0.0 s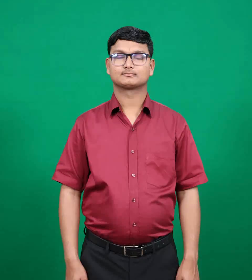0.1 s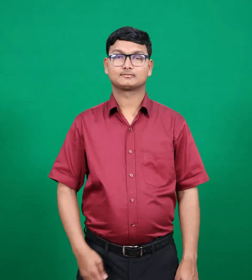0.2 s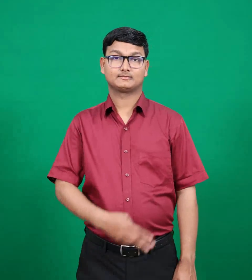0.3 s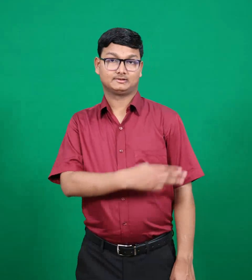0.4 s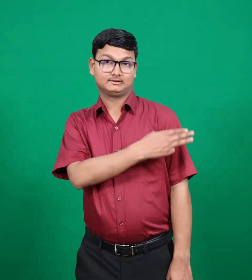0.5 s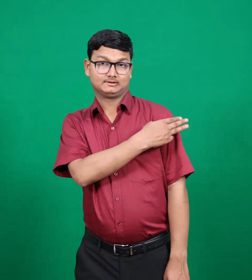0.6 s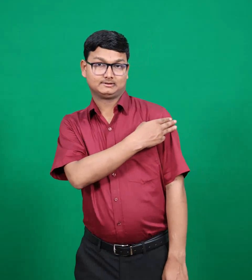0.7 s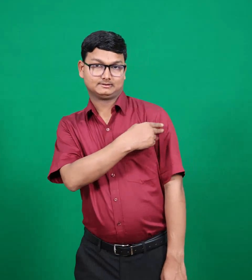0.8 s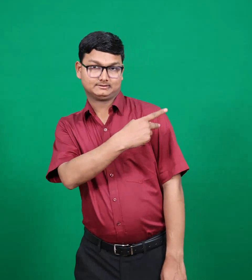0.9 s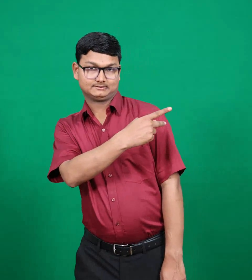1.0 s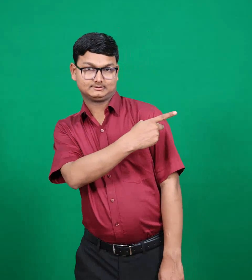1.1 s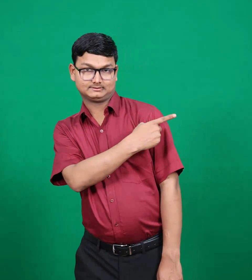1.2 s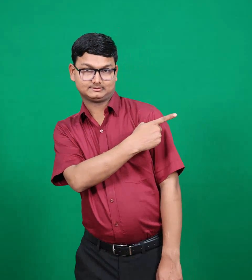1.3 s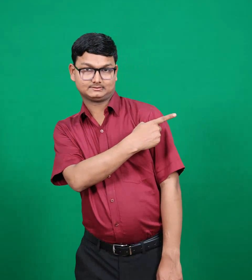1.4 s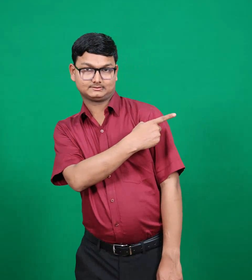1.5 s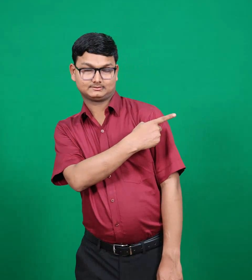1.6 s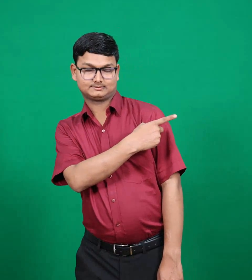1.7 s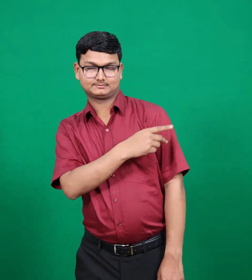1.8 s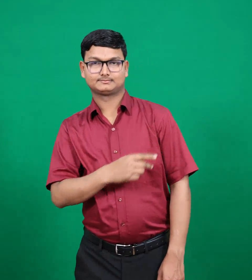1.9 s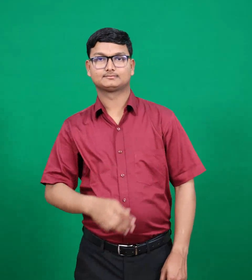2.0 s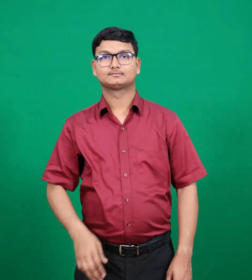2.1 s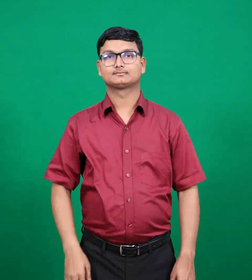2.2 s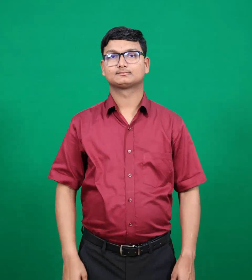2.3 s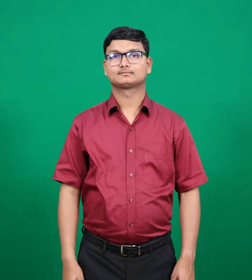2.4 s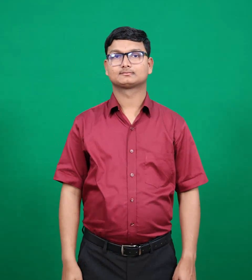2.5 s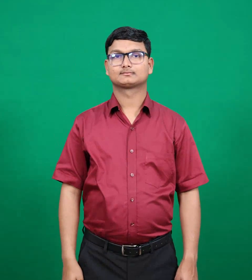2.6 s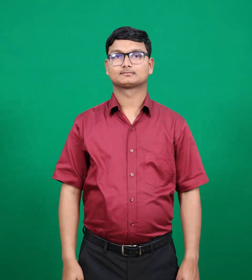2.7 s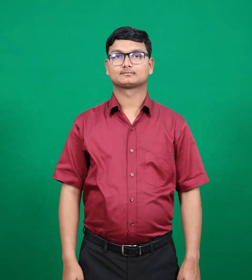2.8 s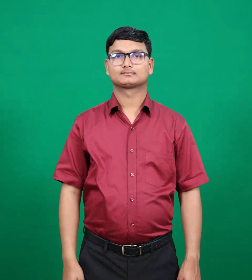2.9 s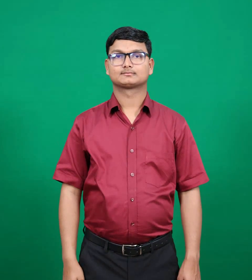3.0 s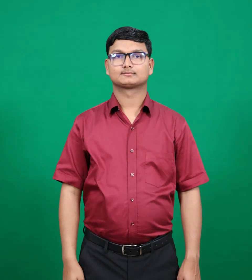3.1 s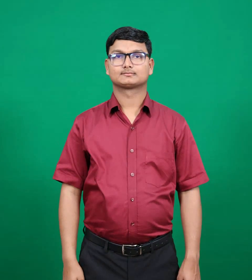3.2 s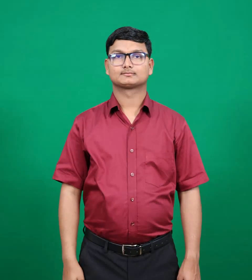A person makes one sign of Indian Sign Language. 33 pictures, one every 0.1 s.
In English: mizpah
